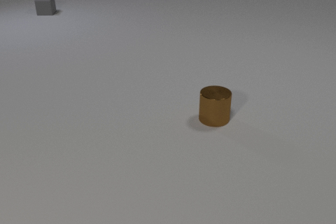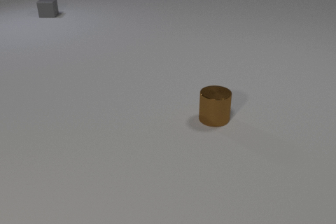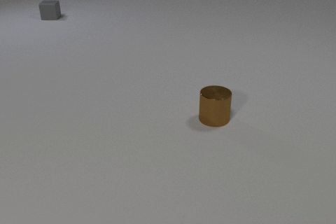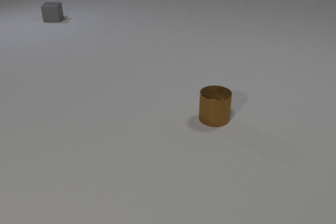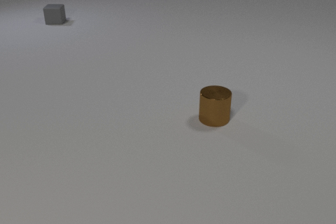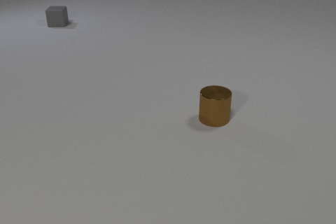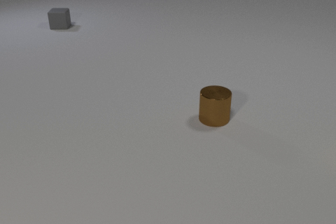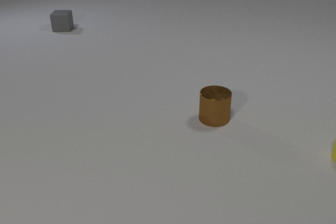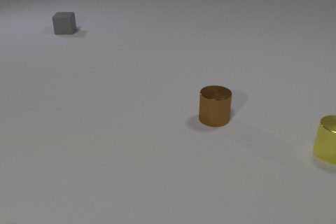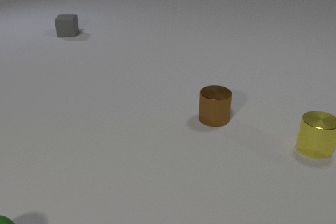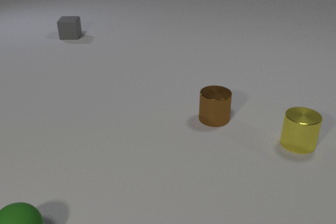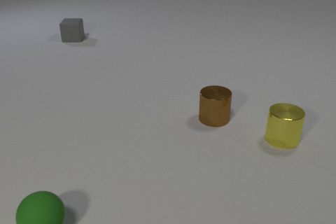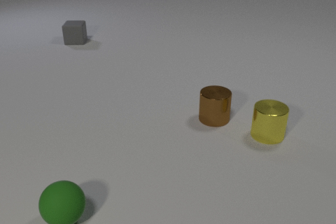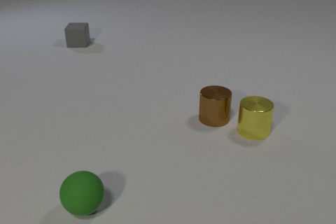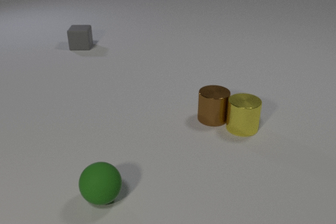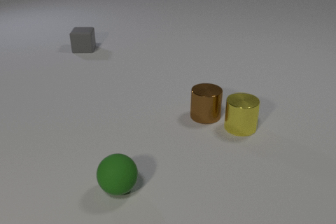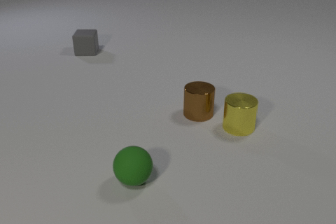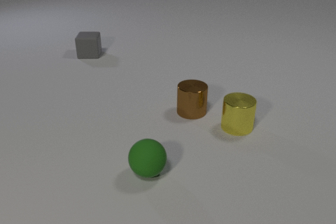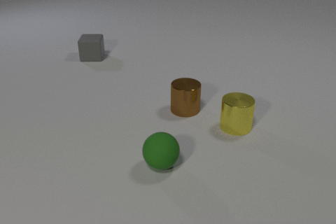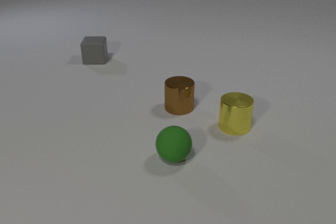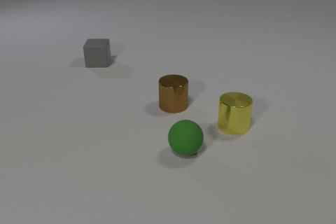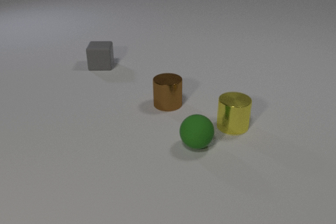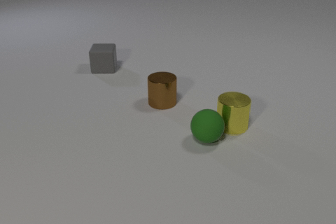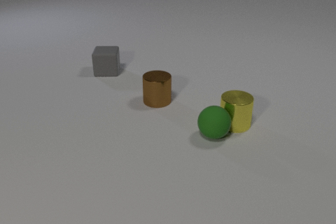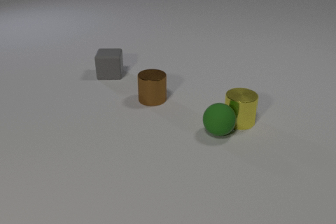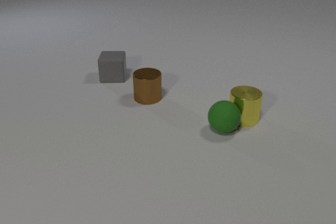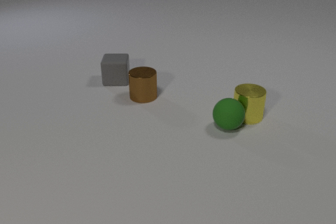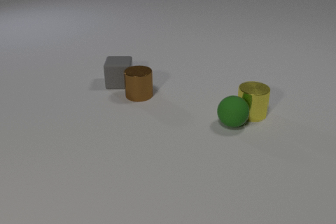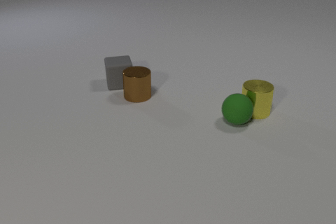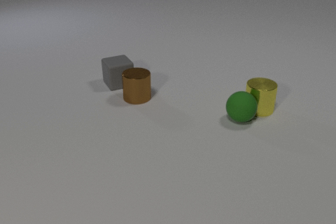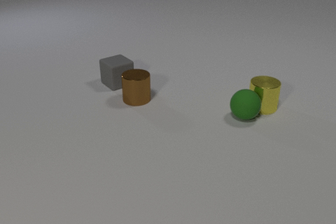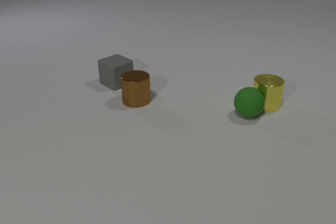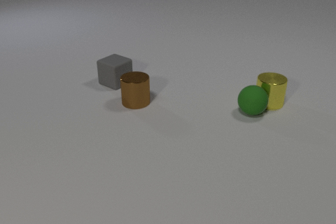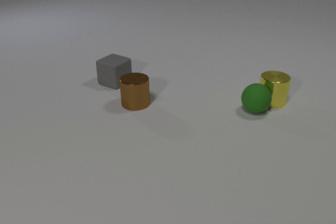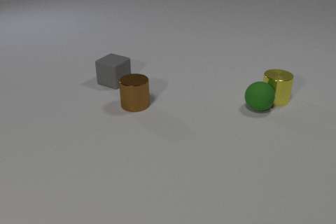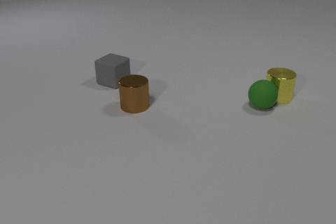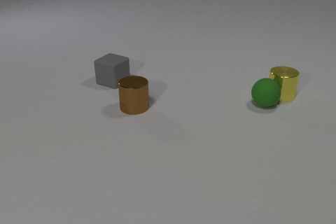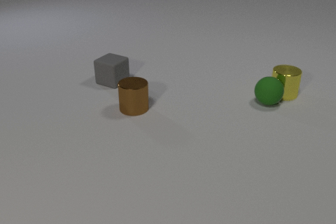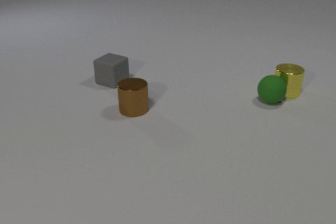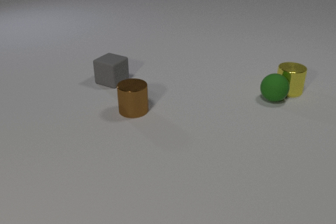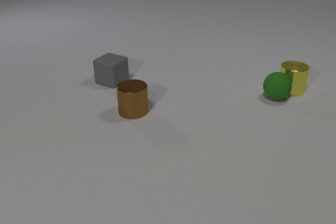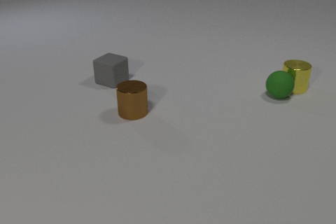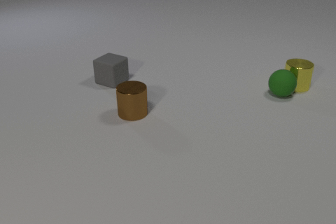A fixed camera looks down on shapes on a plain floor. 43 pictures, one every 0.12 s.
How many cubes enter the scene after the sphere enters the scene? 0.
Are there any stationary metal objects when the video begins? yes.
What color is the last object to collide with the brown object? gray.
0.00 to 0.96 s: The yellow metal cylinder comes in at the right edge, slides to the left. The gray rubber cube slides toward the camera.
0.96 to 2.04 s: The yellow metal cylinder slides to the left. The brown metal cylinder slides to the left and away from the camera. The green rubber sphere comes in at the bottom edge, rolls to the right and away from the camera. The gray rubber cube slides toward the camera. The yellow metal cylinder and the brown metal cylinder collide.
2.04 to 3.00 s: The yellow metal cylinder slides away from the camera. The brown metal cylinder slides to the left and away from the camera. The green rubber sphere rolls away from the camera and to the right. The gray rubber cube slides toward the camera. The yellow metal cylinder and the green rubber sphere collide.
3.00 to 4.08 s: The yellow metal cylinder slides away from the camera and to the right. The brown metal cylinder slides toward the camera and to the left. The green rubber sphere rolls away from the camera and to the right. The gray rubber cube slides toward the camera, spins so that its near face slides to the right, counterclockwise seen from above. The brown metal cylinder and the gray rubber cube collide.
4.08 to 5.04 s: The yellow metal cylinder slides away from the camera and to the right. The brown metal cylinder slides toward the camera. The green rubber sphere rolls away from the camera and to the right.
